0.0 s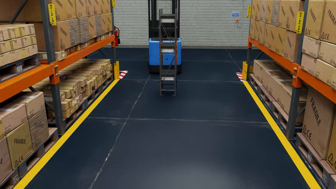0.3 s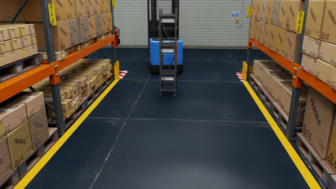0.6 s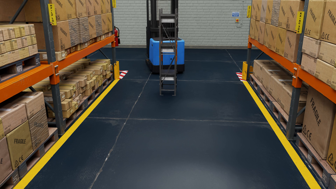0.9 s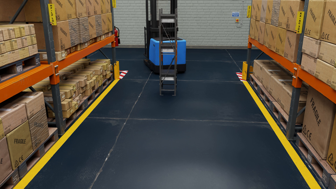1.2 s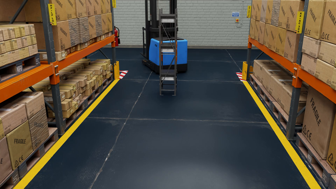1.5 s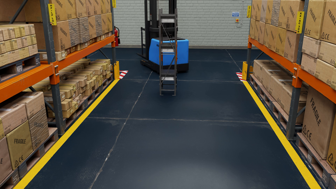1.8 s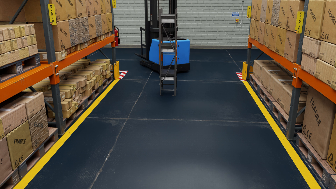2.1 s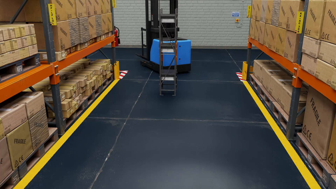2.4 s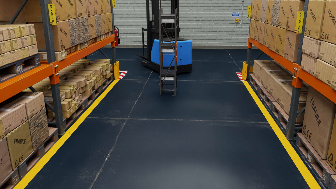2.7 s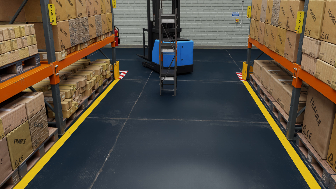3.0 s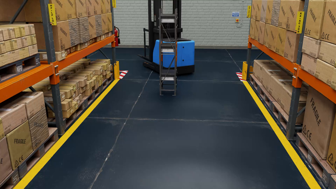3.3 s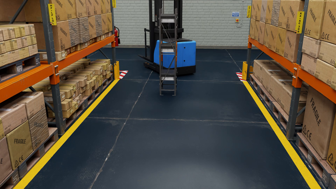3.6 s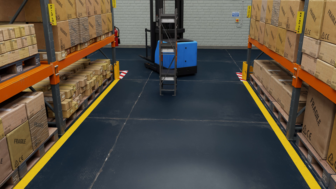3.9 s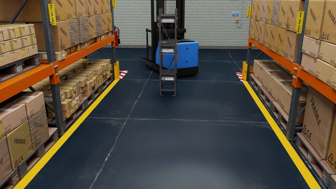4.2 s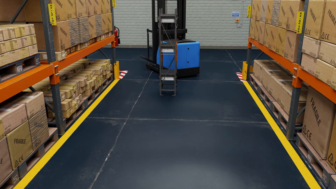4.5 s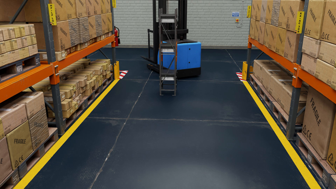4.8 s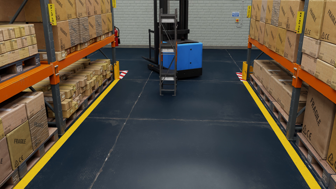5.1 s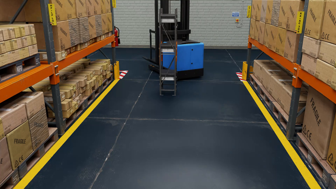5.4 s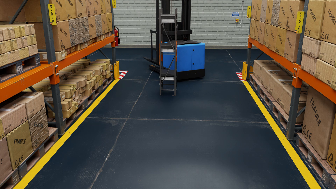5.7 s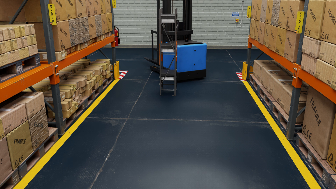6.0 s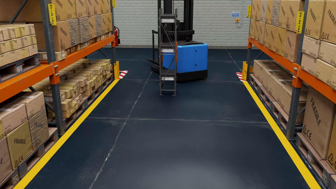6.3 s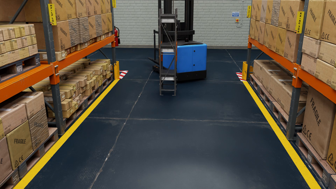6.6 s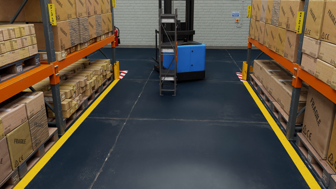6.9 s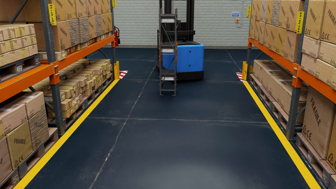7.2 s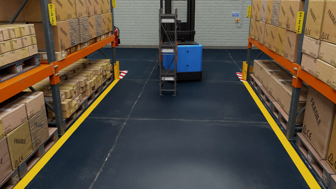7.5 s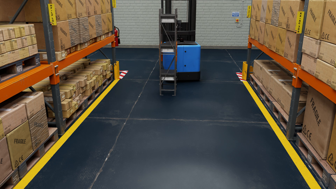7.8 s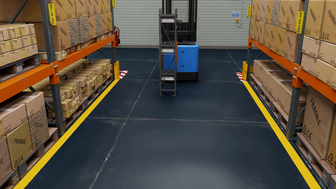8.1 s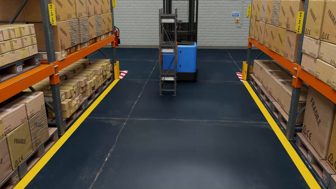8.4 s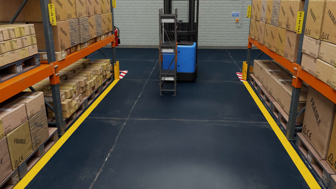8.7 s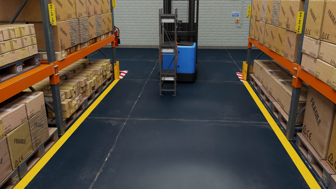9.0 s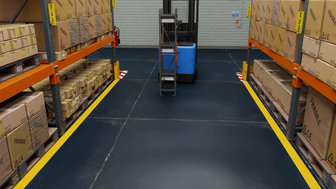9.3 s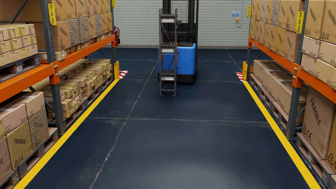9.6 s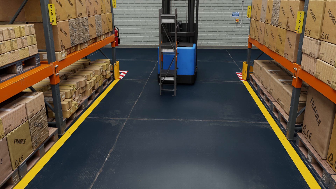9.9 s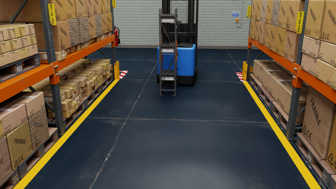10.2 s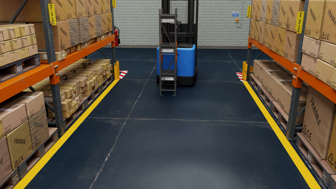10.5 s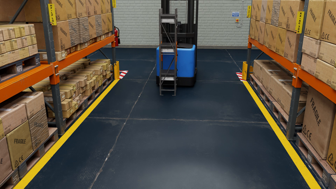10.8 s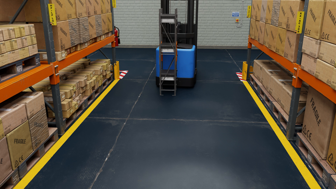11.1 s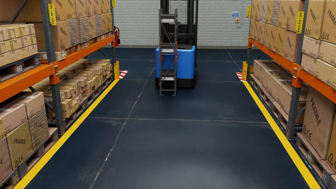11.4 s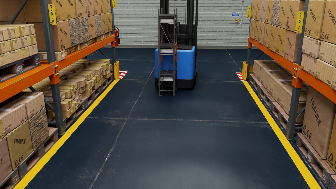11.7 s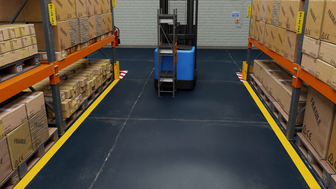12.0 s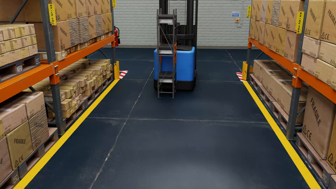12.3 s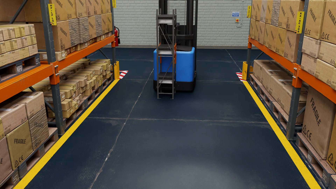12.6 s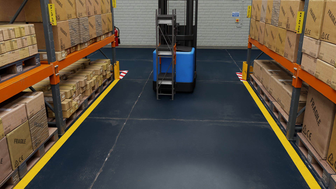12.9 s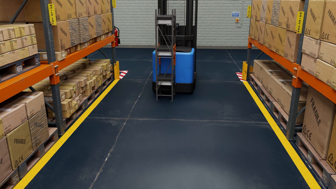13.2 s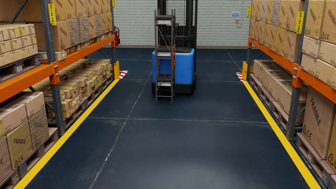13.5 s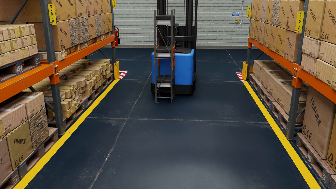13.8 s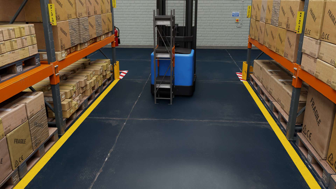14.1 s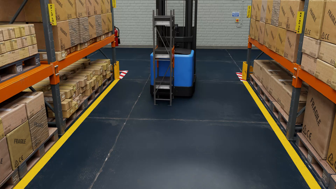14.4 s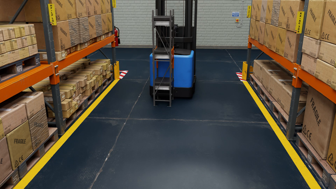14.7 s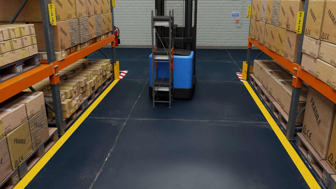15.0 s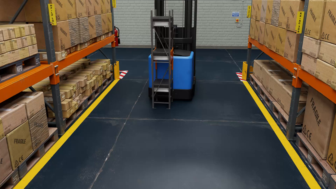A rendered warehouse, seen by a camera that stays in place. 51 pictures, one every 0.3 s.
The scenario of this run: A forklift runs into an object in its way.
